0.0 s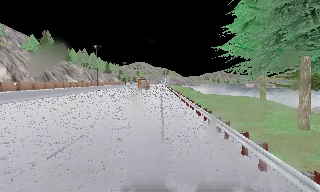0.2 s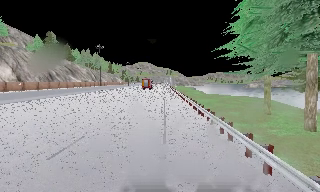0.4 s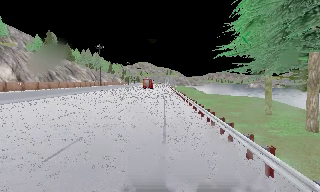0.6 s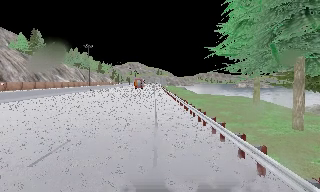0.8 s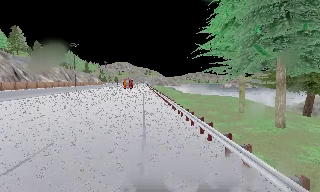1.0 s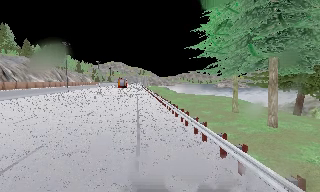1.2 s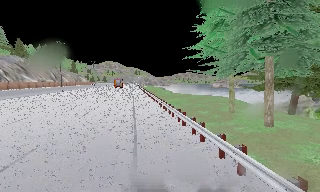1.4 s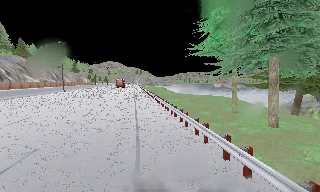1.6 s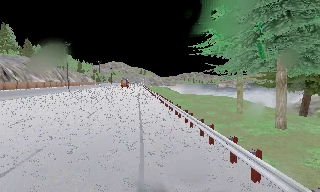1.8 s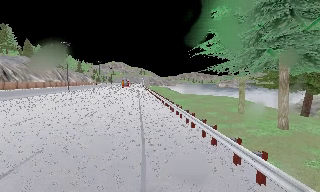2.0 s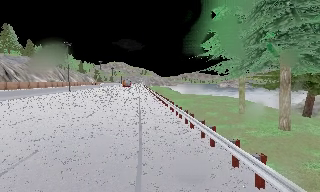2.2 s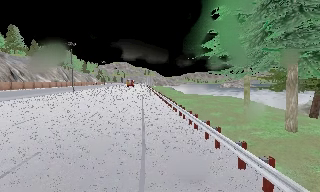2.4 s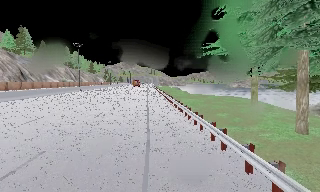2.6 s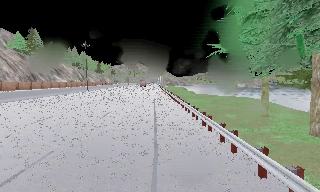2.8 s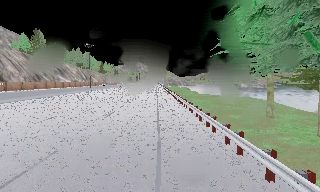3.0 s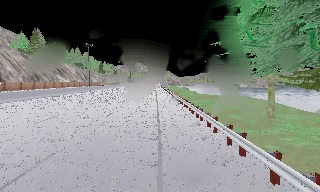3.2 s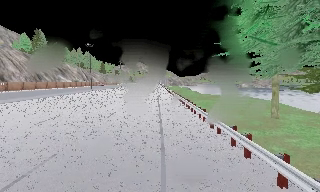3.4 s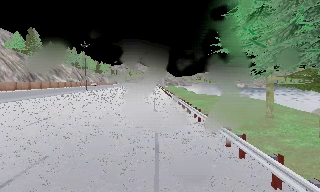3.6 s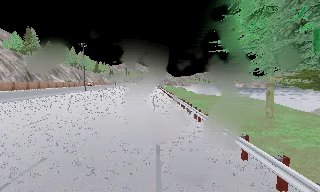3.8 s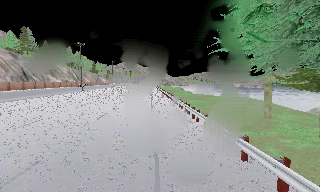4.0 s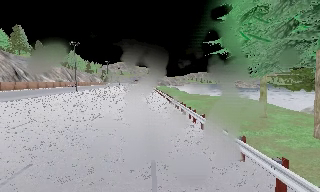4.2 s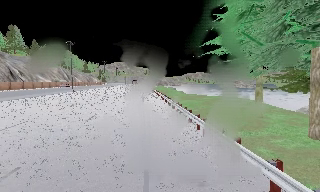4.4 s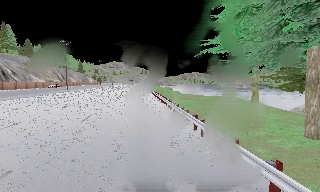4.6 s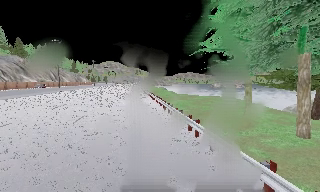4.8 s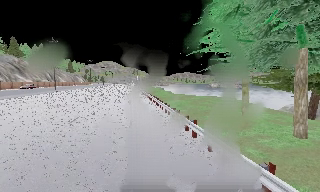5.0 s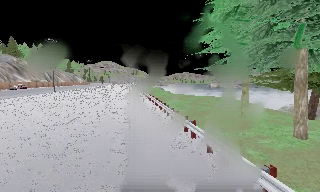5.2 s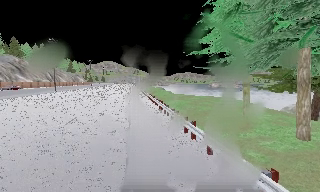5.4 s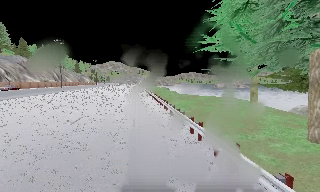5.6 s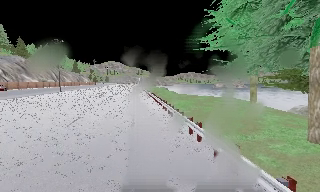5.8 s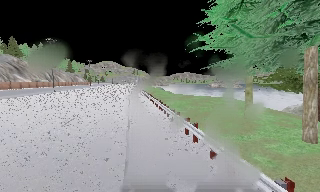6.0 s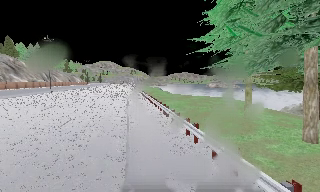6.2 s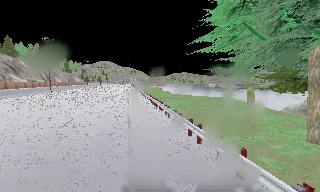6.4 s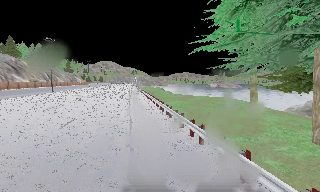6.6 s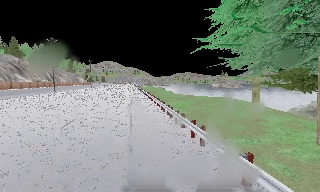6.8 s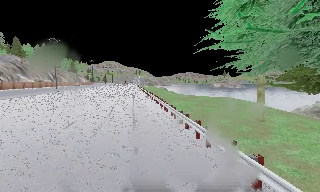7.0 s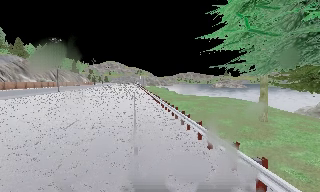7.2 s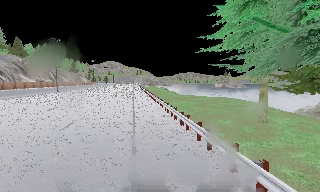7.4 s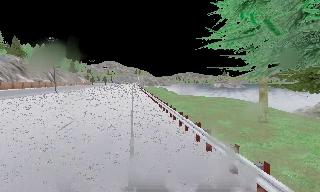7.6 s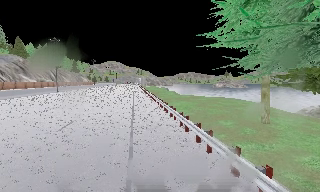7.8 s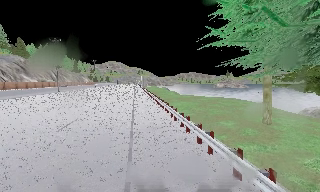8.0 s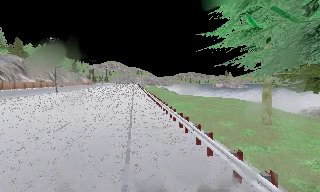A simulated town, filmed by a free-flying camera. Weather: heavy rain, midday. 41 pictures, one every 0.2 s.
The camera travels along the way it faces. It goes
forward.
0.0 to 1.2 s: The camera swings to its right by about 10 degrees, and the scene slides to the left. It travels forward, about 0.5 m, so what stands in front looms larger.
1.2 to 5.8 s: The camera travels forward, about 2.5 m, so what stands in front looms larger.
5.8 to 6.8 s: The camera shifts only a little, or ends up much as it began.
6.8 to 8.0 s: The camera travels forward, about 0.5 m, so what stands in front looms larger.
The film runs forward here.
